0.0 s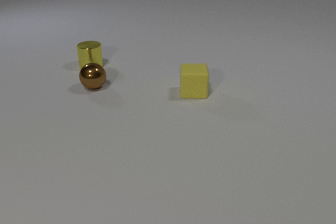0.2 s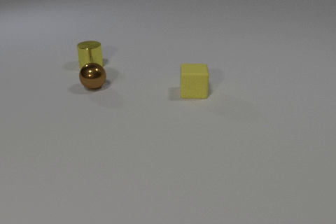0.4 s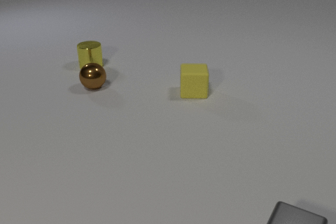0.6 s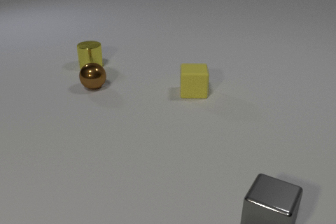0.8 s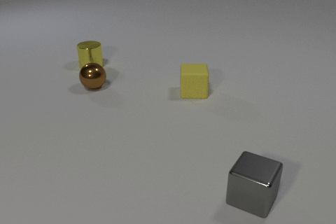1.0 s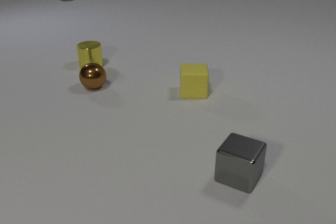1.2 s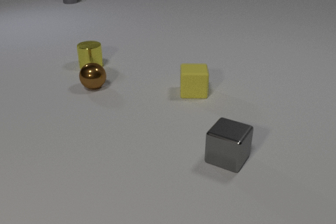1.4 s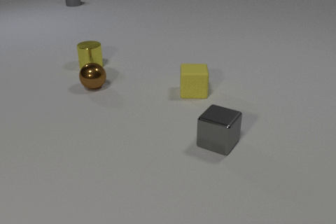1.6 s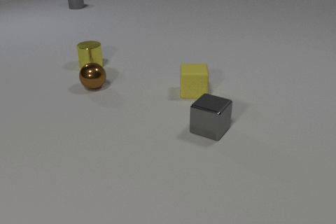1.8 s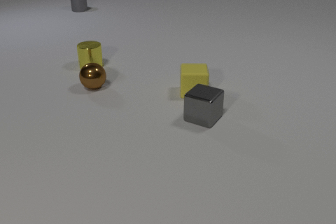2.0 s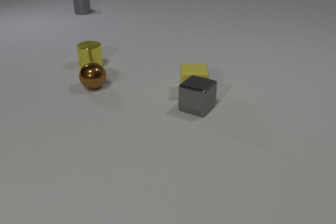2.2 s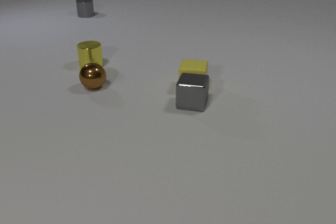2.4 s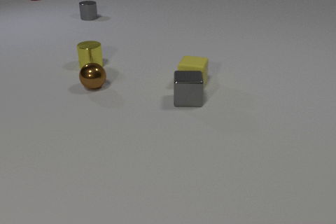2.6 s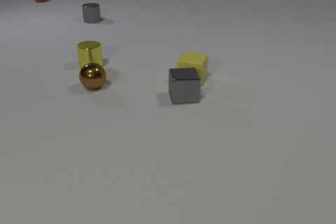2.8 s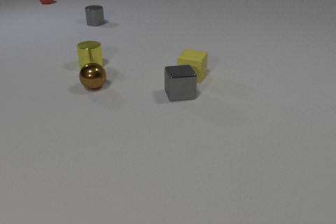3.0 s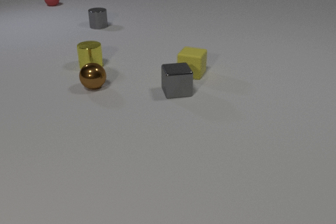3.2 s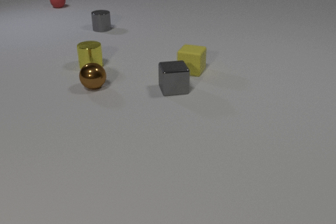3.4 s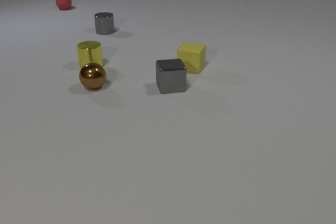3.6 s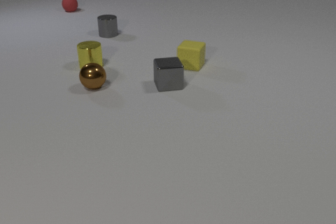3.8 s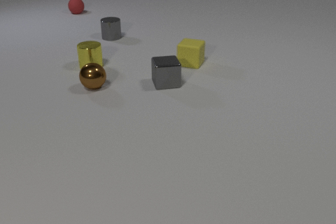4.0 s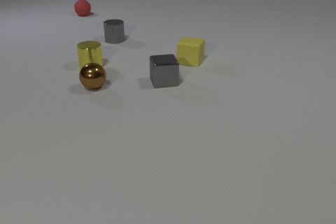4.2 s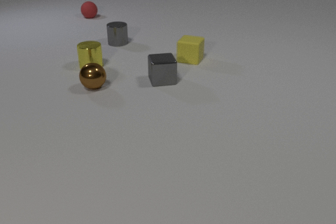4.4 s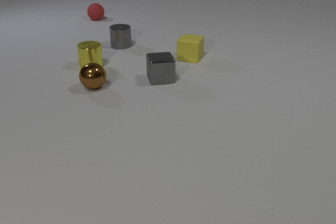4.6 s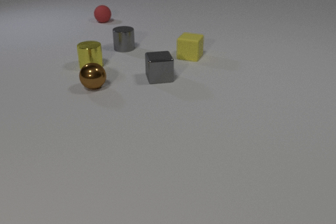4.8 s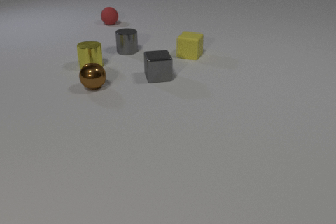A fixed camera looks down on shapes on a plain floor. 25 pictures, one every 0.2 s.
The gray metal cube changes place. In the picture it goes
away from the camera.
The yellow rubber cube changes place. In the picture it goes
away from the camera.
0.0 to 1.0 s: The gray metal cube comes in at the bottom edge, slides away from the camera and to the left. The gray metal cylinder comes in at the top edge, slides toward the camera.
1.0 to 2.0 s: The gray metal cube slides away from the camera. The gray metal cylinder slides toward the camera. The gray metal cube and the yellow rubber cube collide.
2.0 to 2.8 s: The gray metal cube slides away from the camera and to the left, spins counterclockwise seen from above by about 45 degrees, its near face sliding to the right. The yellow rubber cube slides away from the camera. The gray metal cylinder slides toward the camera. The red rubber sphere comes in at the top edge, rolls toward the camera and to the right.
2.8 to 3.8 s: The gray metal cube slides away from the camera and to the left. The yellow rubber cube slides away from the camera. The gray metal cylinder slides toward the camera. The red rubber sphere rolls toward the camera and to the right.
3.8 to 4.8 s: The gray metal cube slides away from the camera and to the left. The yellow rubber cube slides away from the camera. The gray metal cylinder slides toward the camera. The red rubber sphere rolls toward the camera and to the right.
How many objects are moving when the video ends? 4.
What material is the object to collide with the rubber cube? metal.
How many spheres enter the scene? 1.
